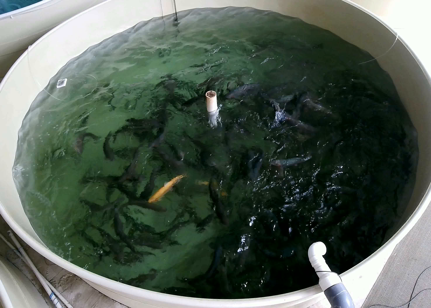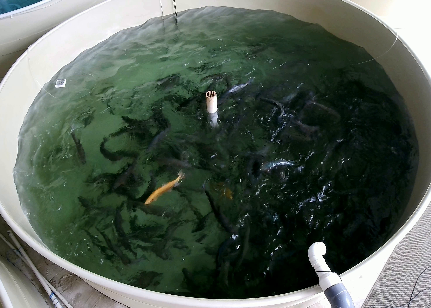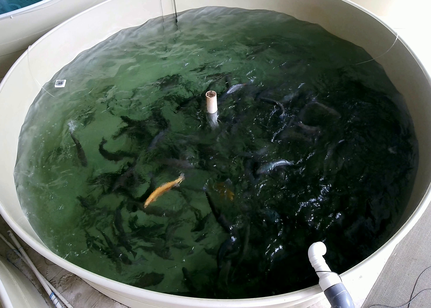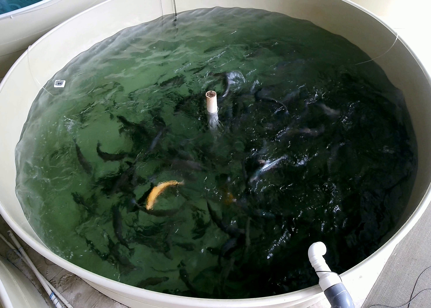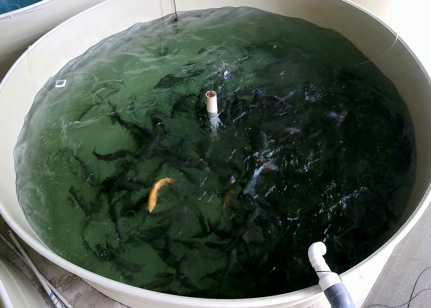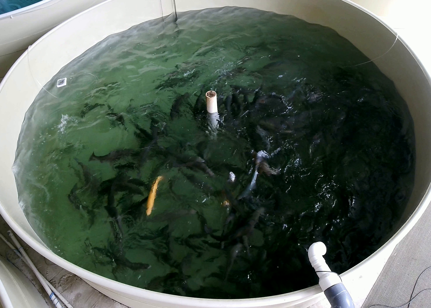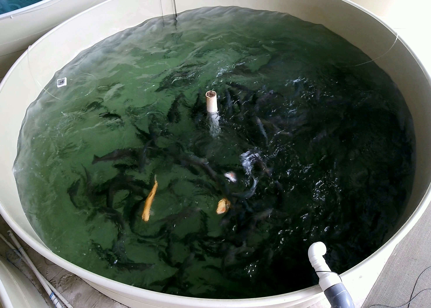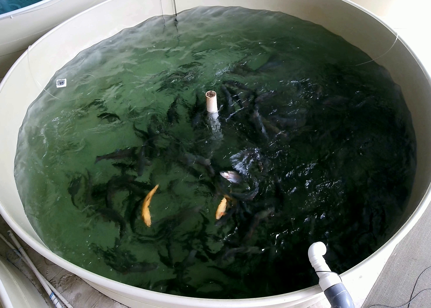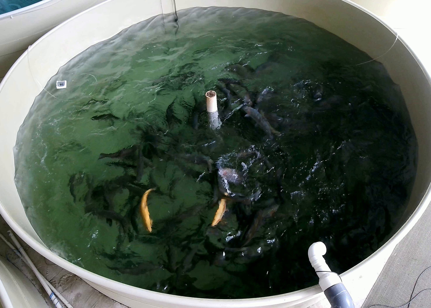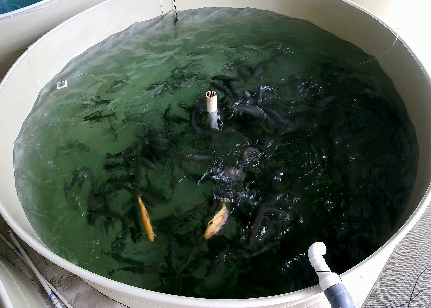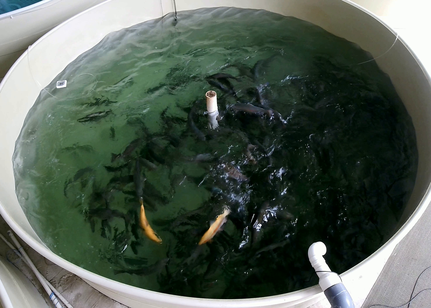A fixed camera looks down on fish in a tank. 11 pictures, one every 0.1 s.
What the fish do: Weak feeding.
